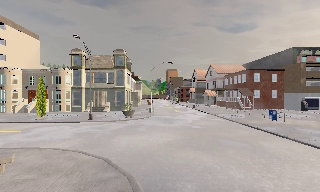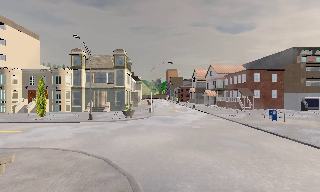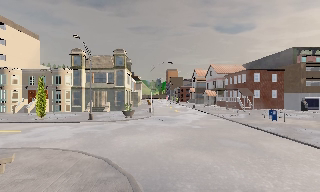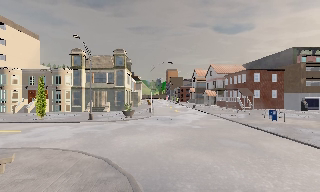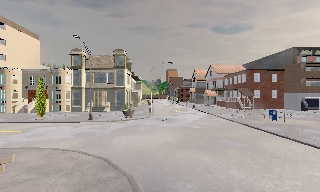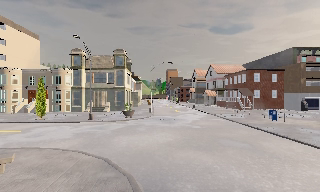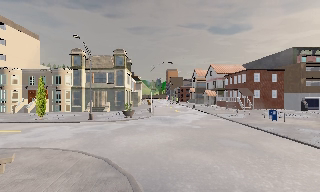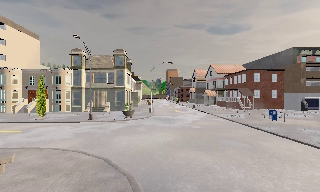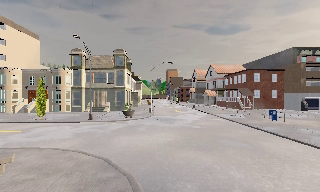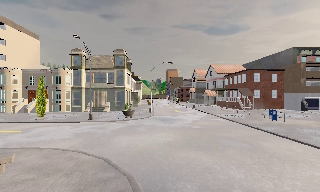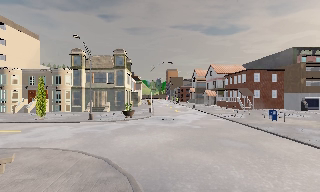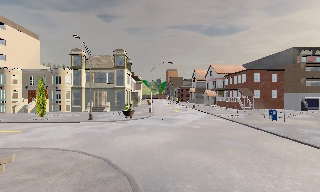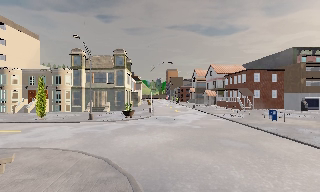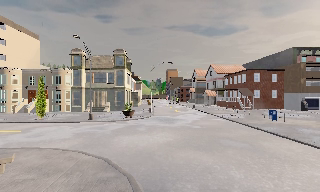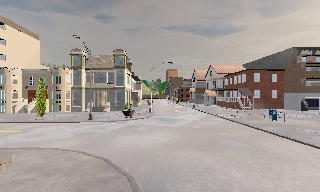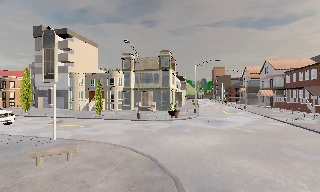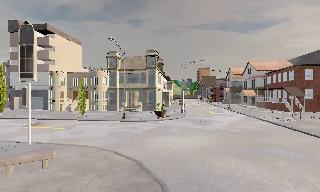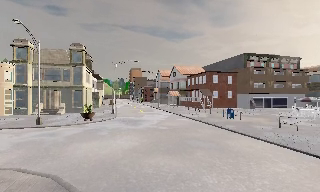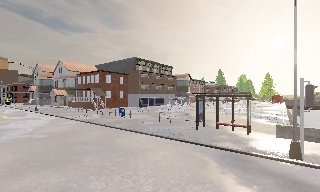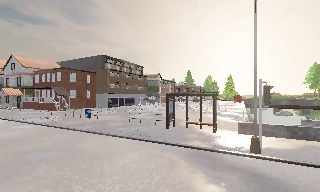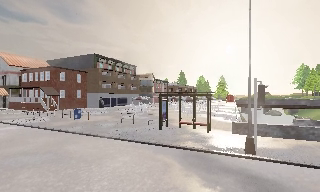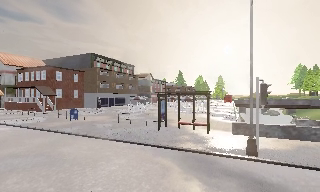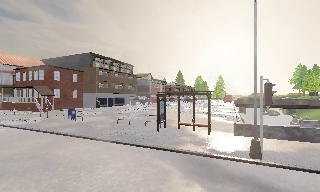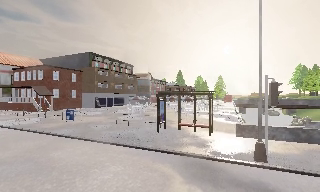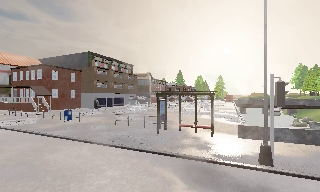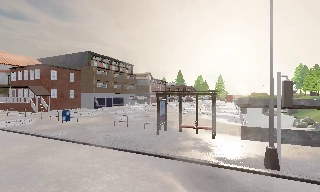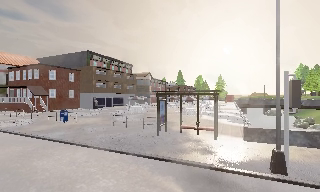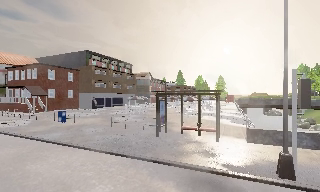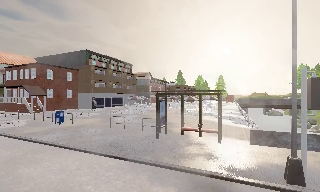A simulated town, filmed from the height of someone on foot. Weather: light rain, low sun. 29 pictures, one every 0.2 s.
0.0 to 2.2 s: The camera keeps its place and its aim.
2.2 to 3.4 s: The scene slides to the left, as the camera pans about 15 degrees to its right. It travels forward, about 1 m, so what stands in front looms larger. It gains speed.
3.4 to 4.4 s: The camera swings to its right by about 50 degrees, and the scene slides to the left. It travels forward, about 1.5 m.
4.4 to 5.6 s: The camera travels forward, about 2 m, so what stands in front looms larger.
The film runs forward here.
